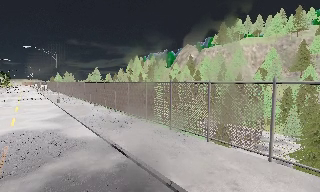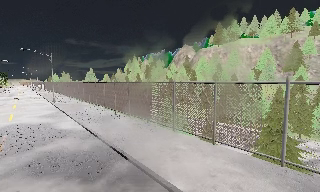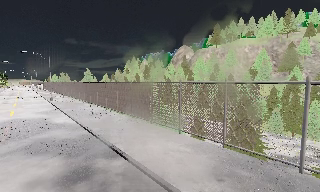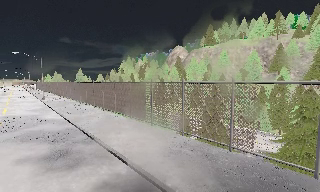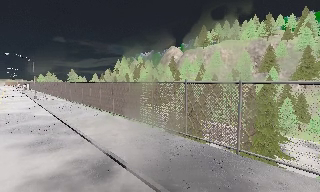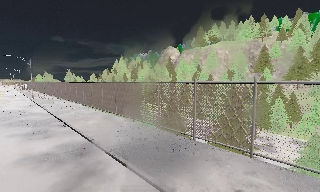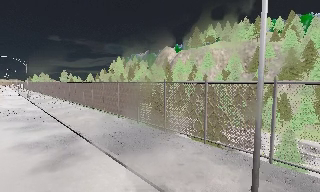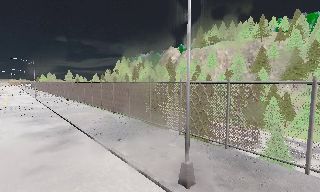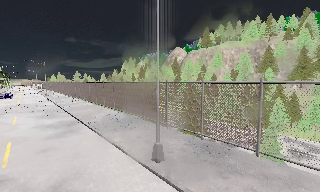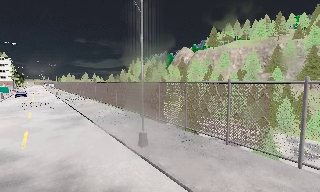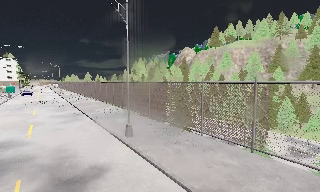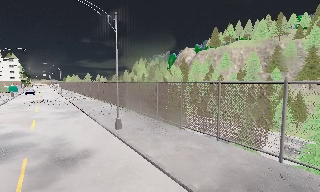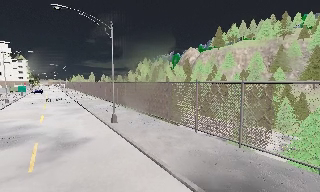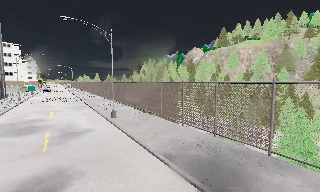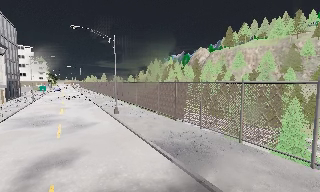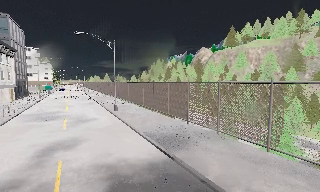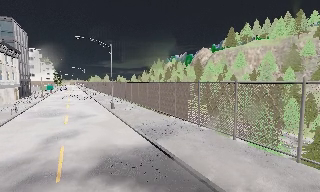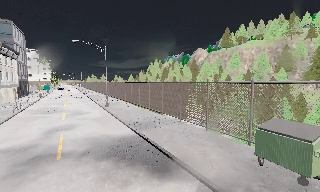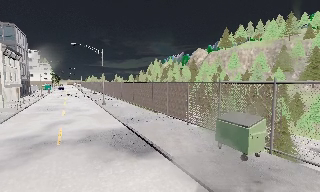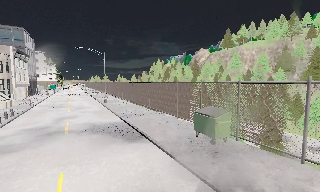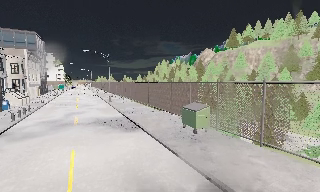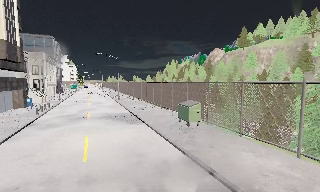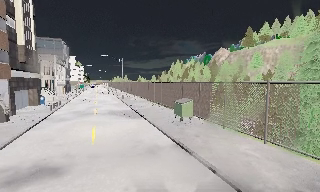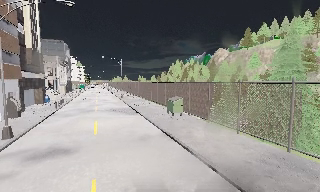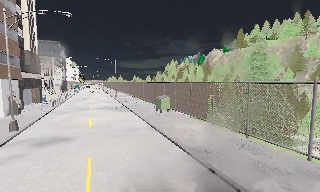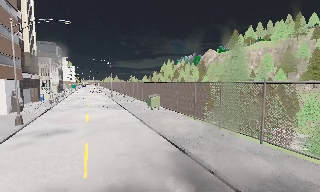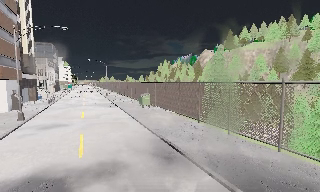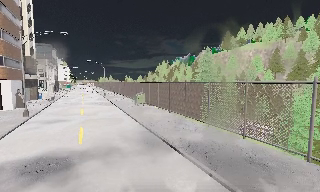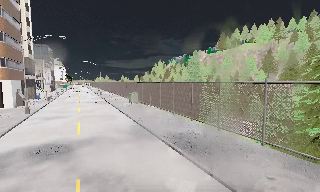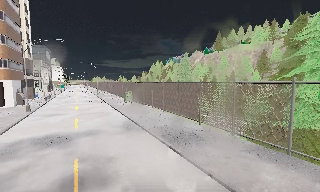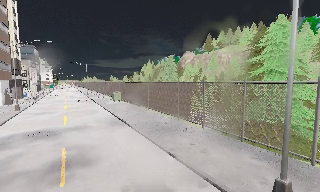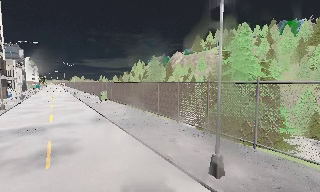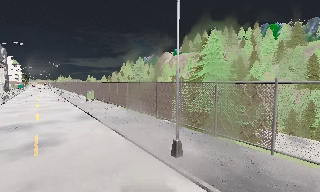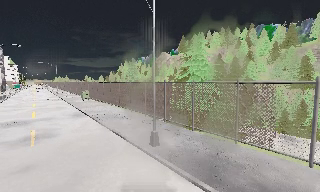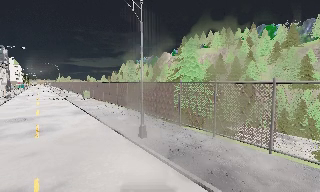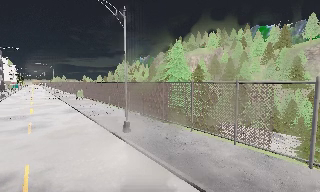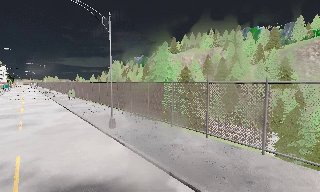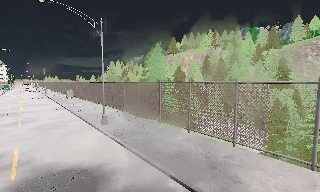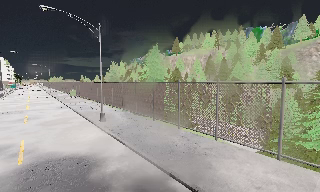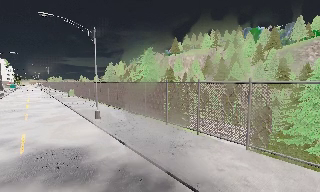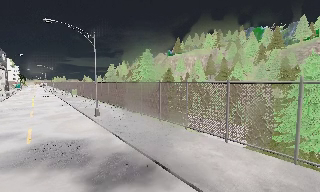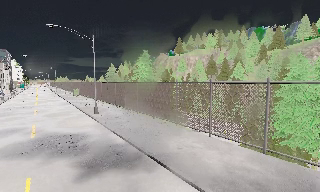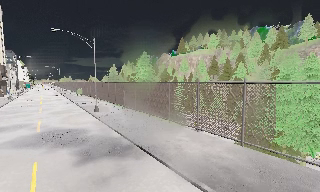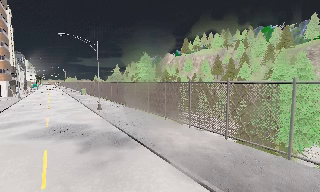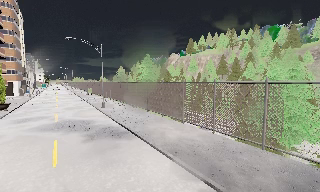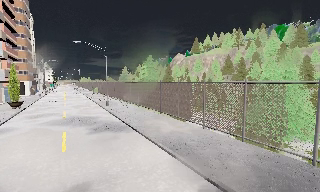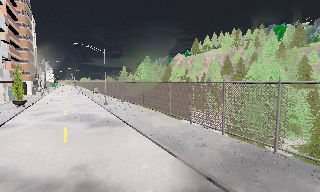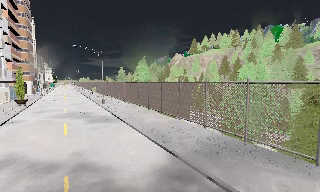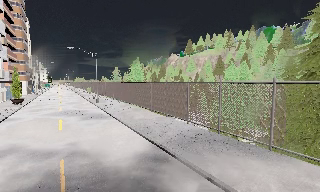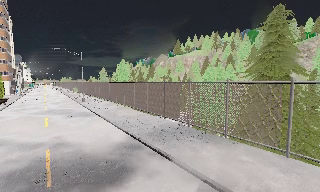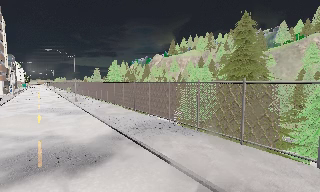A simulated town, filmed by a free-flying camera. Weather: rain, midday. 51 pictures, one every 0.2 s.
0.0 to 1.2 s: The camera travels backward and to its right, about 13 m, so what stands in front gets smaller.
1.2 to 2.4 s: The camera pans to its left, which is counterclockwise from overhead, by about 10 degrees. It travels backward and to its right, about 11 m, so what stands in front gets smaller.
2.4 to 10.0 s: The camera travels backward and to its right, about 55 m, so what stands in front gets smaller.
The film runs backward here.
